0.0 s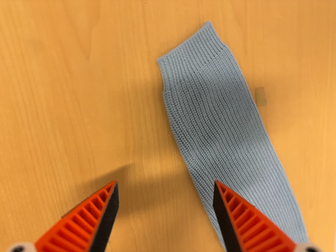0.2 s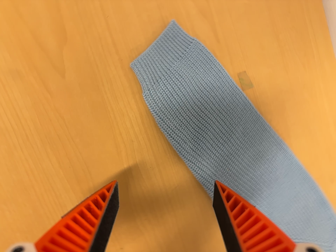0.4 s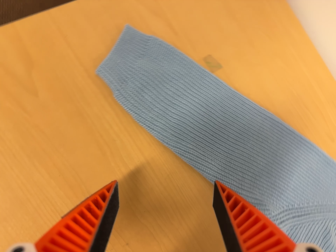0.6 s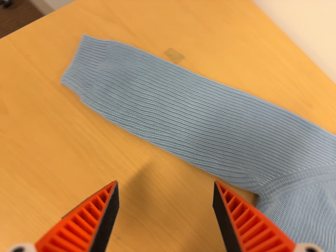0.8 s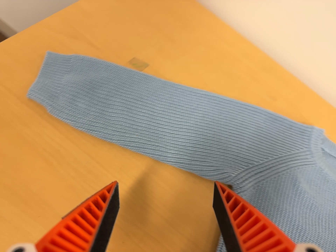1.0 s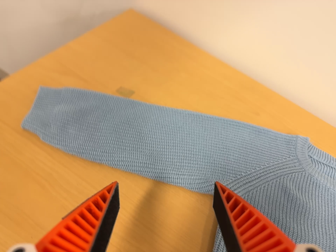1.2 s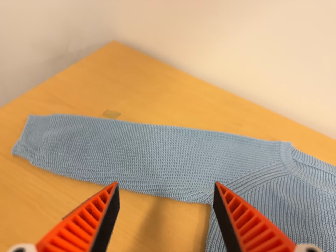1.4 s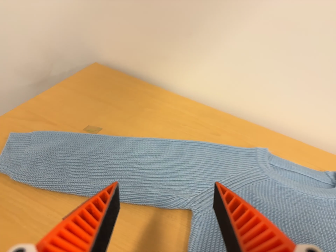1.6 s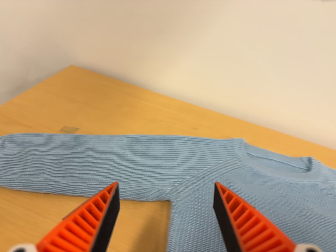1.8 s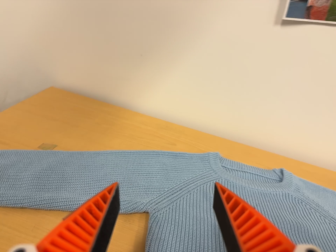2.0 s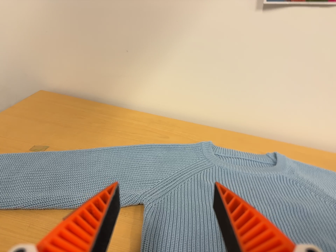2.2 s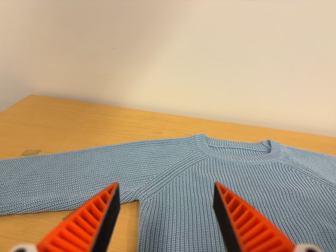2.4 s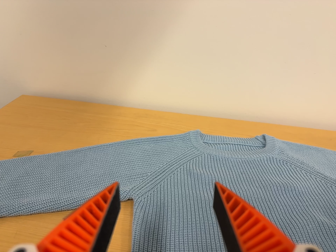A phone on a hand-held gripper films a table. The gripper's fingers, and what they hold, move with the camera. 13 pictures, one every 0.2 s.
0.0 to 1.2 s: The camera travels to its right, toward the bottom of its view and backward, about 28 cm, so close, fixed things drift to the left. Its aim tips toward the top of its view by about 30 degrees. It rolls about its line of sight by about 55 degrees, and the scene rotates counterclockwise.
1.2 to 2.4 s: The camera pans to its right by about 10 degrees. It travels toward the bottom of its view, to its right and backward, about 14 cm. Its aim tips toward the top of its view by about 10 degrees. It rolls about its line of sight by about 15 degrees, and the scene rotates counterclockwise.
The film runs forward here.
